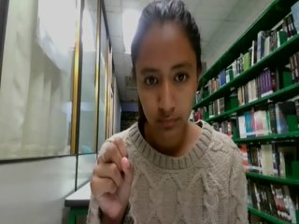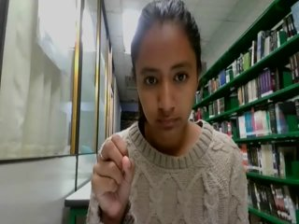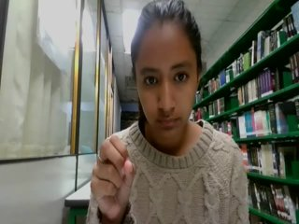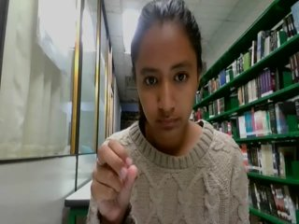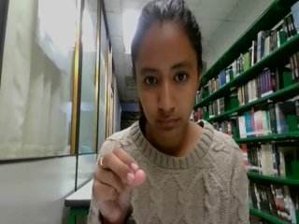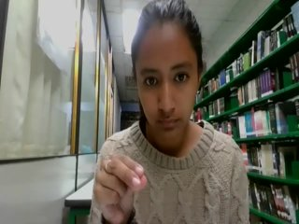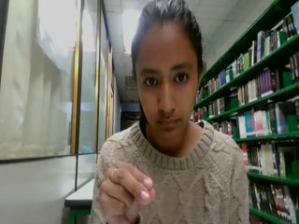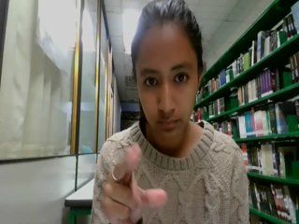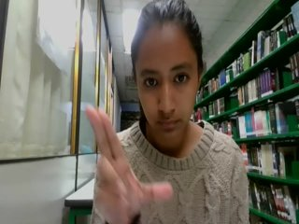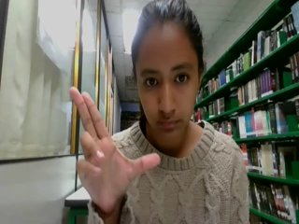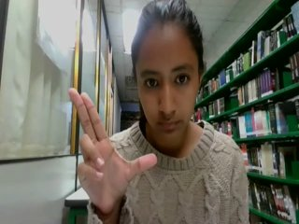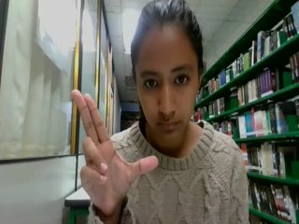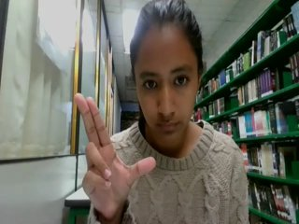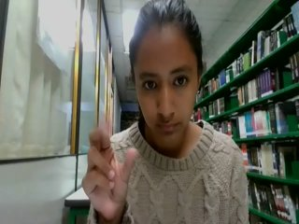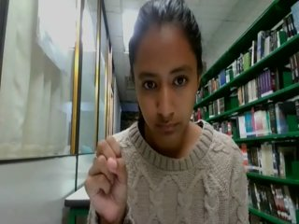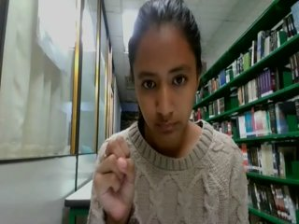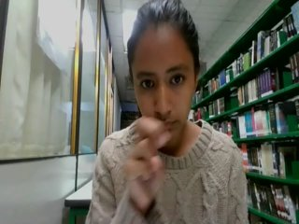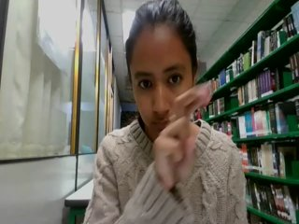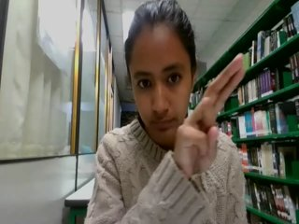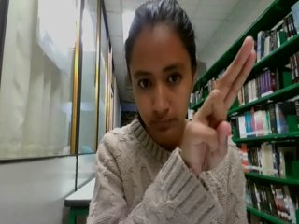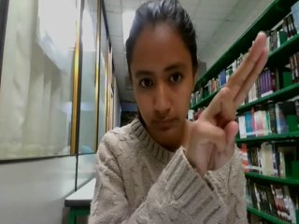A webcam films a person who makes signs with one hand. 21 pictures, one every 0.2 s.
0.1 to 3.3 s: Zoom in.
3.4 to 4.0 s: Pointing with two fingers.
